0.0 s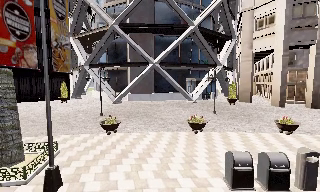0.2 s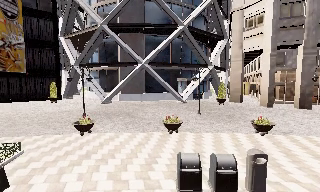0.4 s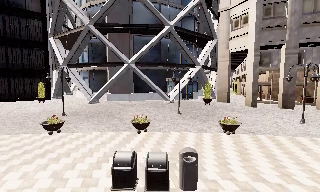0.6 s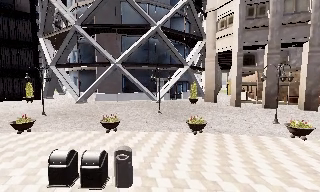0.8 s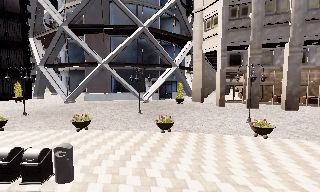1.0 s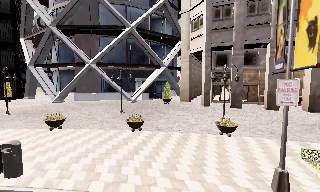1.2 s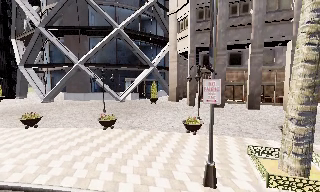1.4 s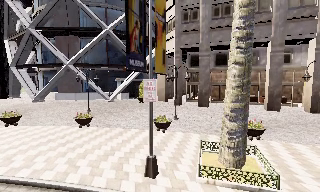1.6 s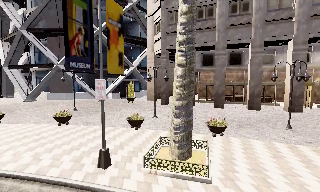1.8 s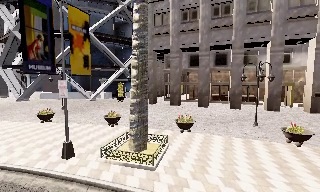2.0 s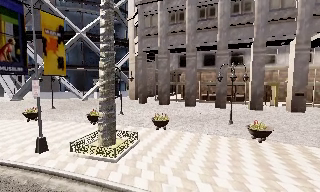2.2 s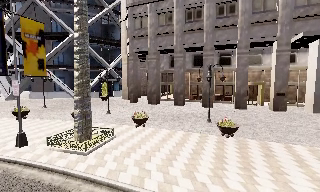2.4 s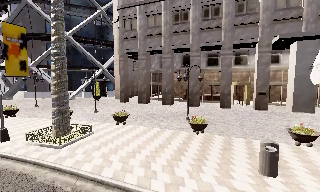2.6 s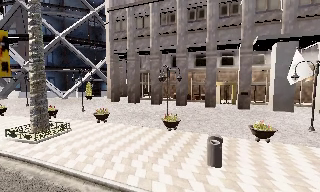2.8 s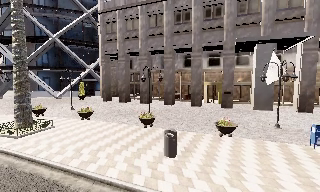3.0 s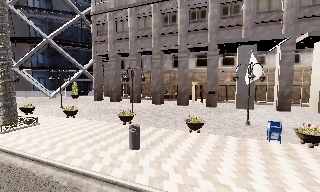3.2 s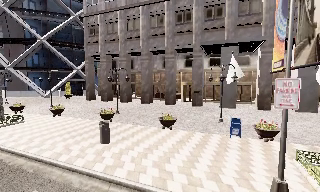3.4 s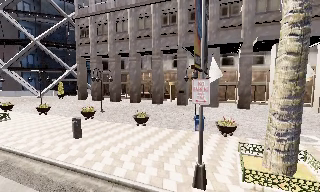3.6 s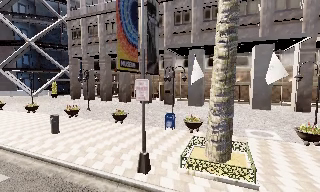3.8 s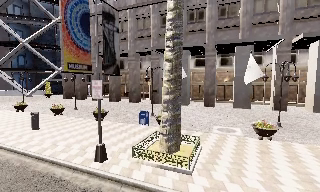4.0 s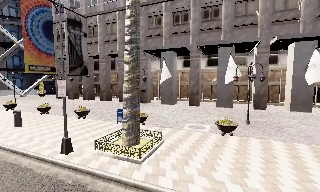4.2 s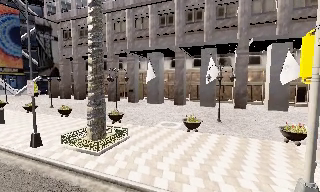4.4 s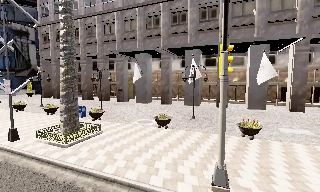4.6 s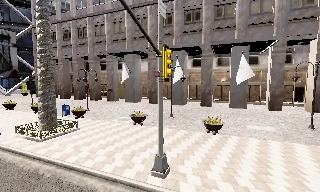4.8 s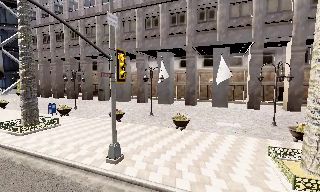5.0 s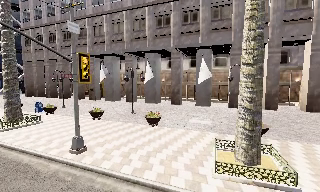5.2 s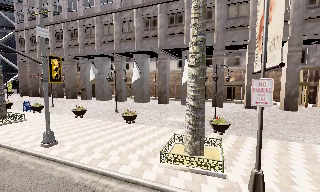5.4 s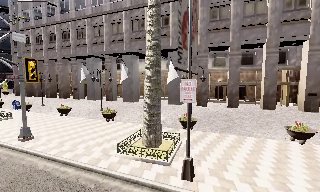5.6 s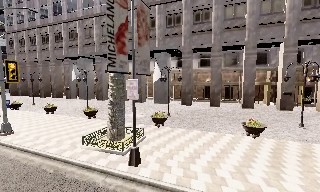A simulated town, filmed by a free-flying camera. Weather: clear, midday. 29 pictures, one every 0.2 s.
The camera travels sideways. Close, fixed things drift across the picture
to the left.
0.0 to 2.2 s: The camera travels to its right, about 20 m, so close, fixed things drift to the left.
2.2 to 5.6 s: The camera travels to its right and backward, about 35 m, so close, fixed things drift to the left.
The film runs backward here.
